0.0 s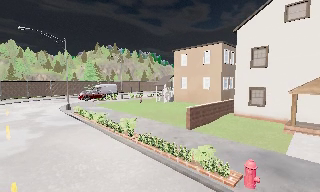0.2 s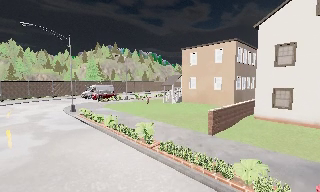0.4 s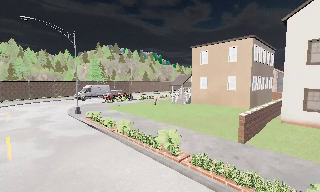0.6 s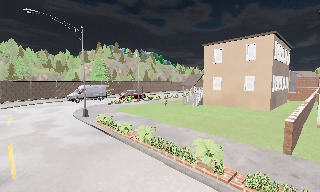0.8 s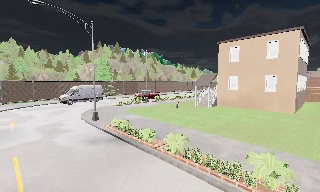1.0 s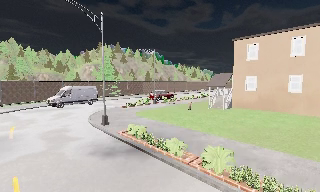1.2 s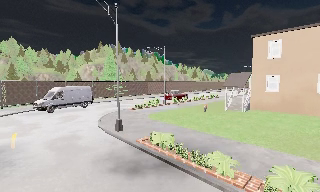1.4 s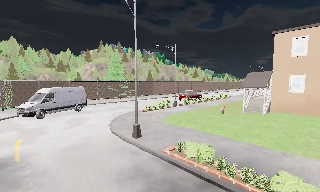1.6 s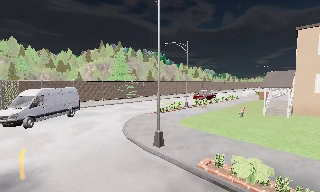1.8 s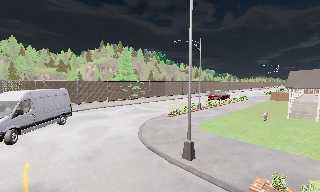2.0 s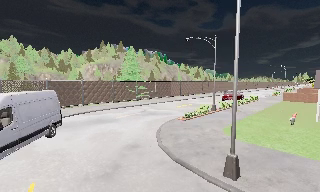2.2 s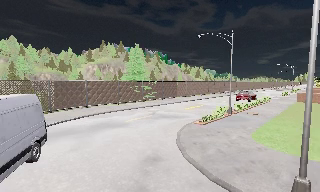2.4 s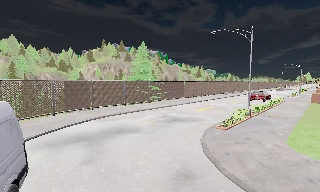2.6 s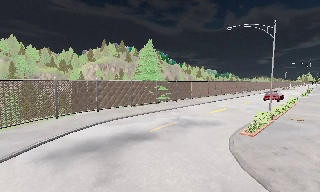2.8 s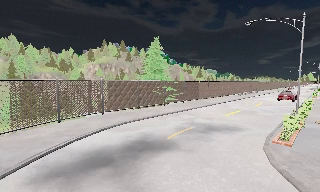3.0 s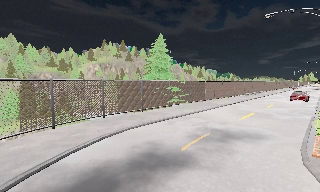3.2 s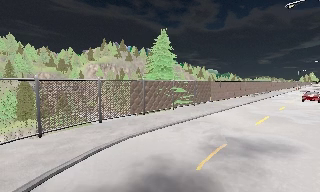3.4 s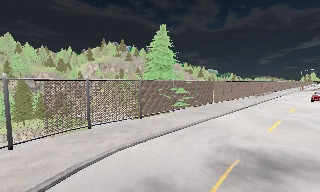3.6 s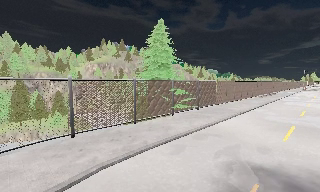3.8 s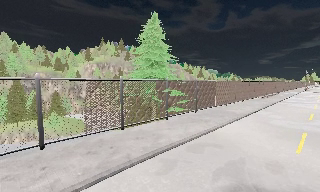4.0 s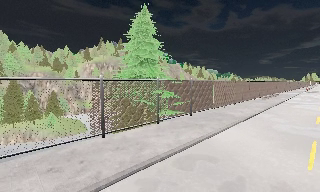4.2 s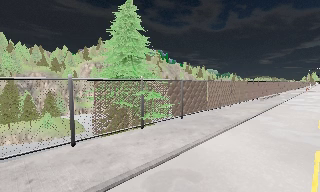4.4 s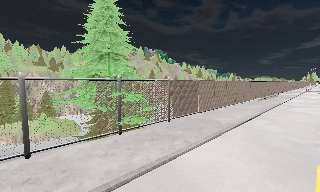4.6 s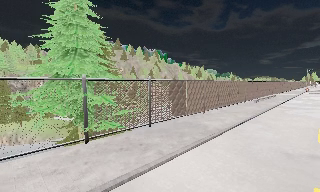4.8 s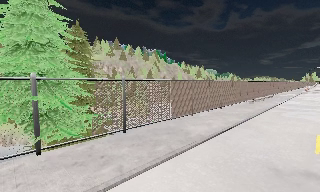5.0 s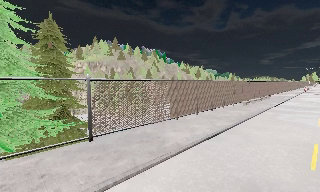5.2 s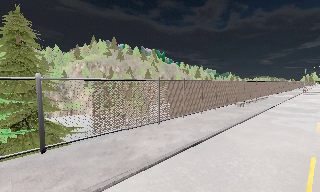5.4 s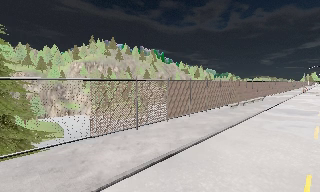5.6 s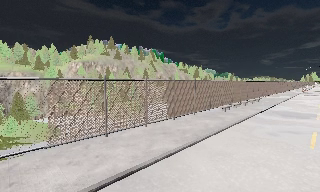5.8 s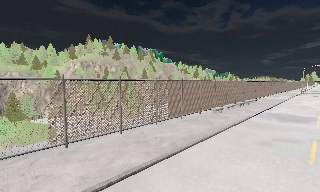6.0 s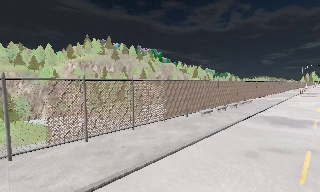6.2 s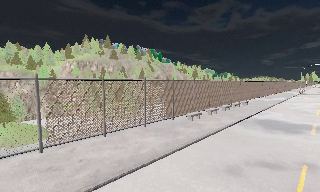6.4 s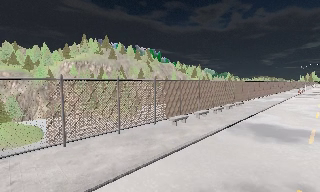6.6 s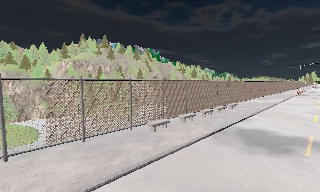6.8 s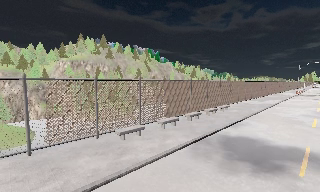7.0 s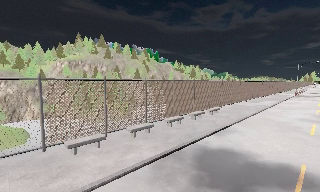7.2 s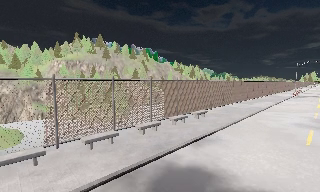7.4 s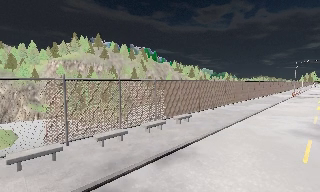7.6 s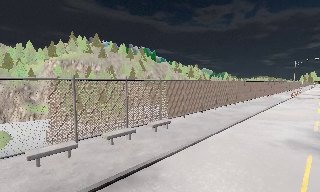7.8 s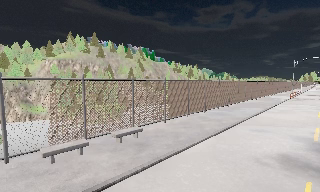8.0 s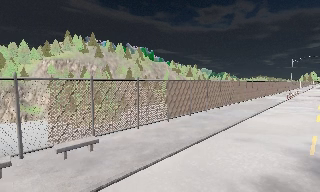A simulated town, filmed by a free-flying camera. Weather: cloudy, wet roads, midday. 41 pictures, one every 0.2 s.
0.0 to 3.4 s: The camera travels forward and to its left, about 25 m, so what stands in front looms larger.
3.4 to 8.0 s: The camera travels forward and to its right, about 45 m, so what stands in front looms larger.
The film runs forward here.
